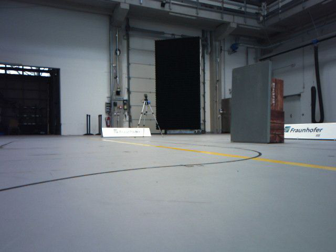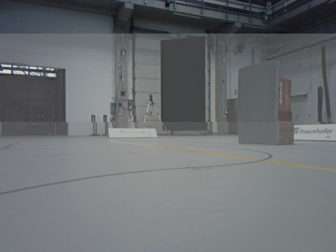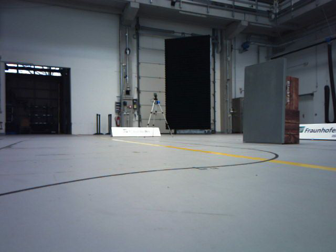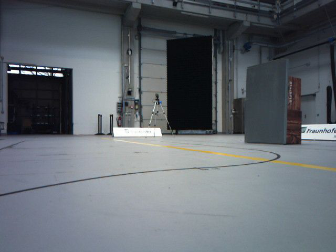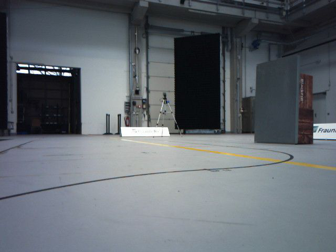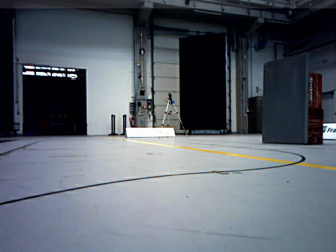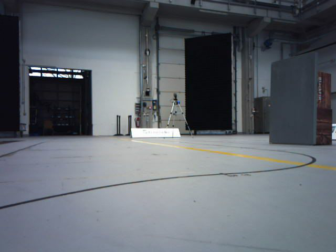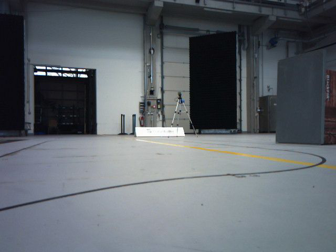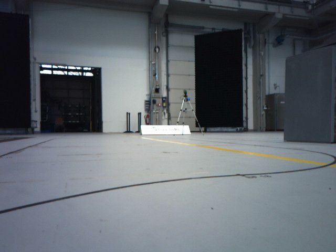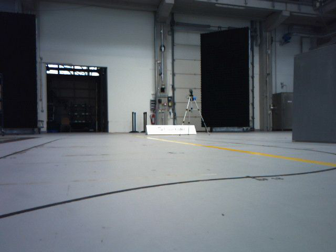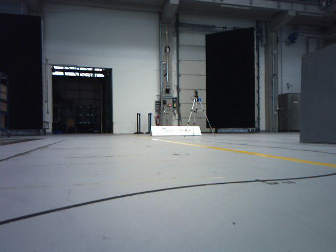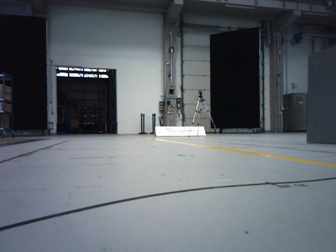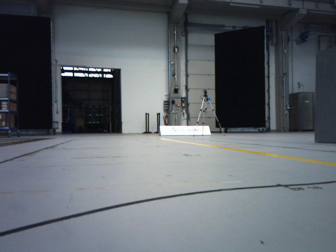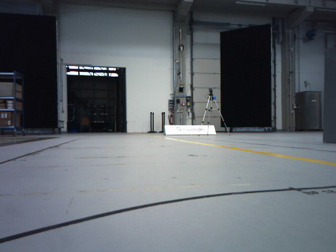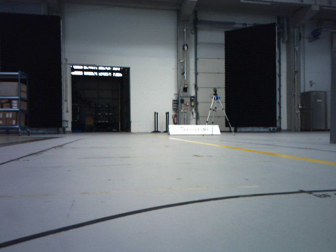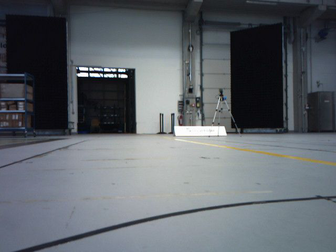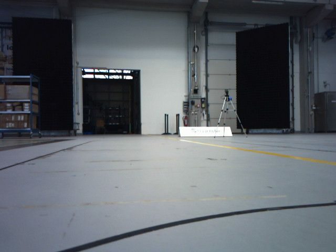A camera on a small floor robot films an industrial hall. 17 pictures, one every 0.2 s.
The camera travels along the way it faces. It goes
forward.
0.0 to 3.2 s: The camera swings to its left by about 20 degrees, and the scene slides to the right. It travels forward, about 0.6 m, so what stands in front looms larger.
The film runs forward here.
